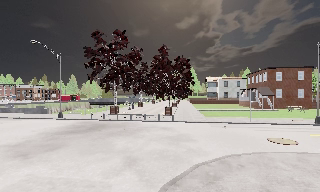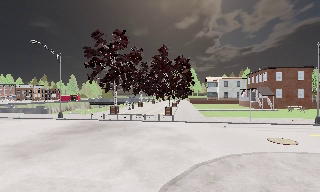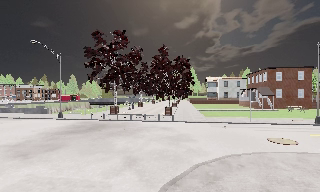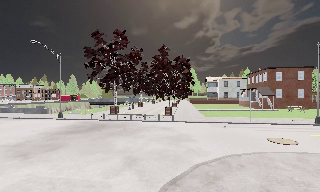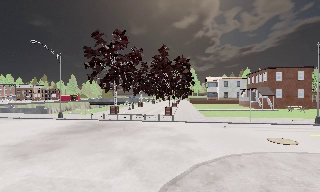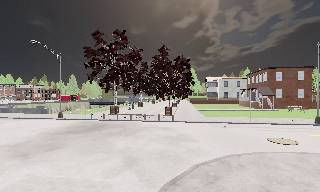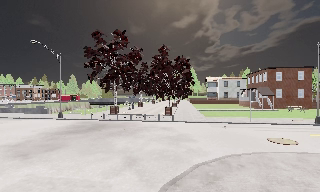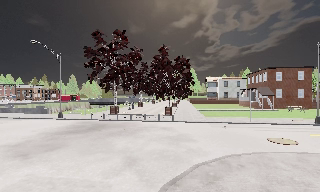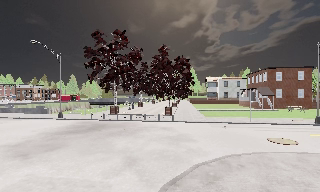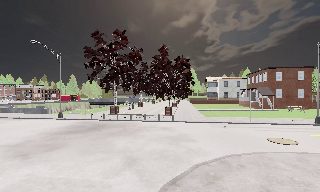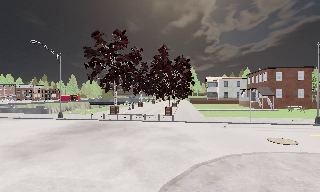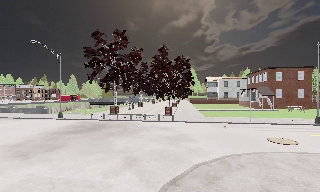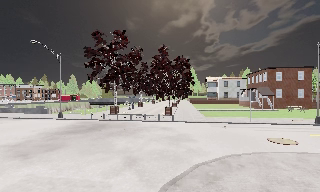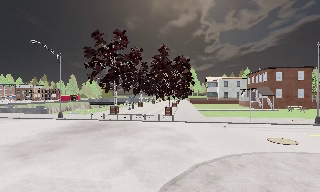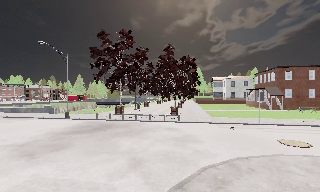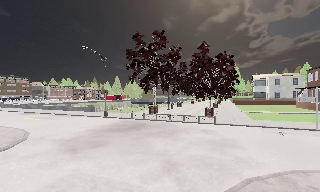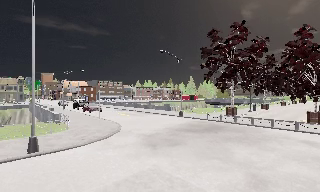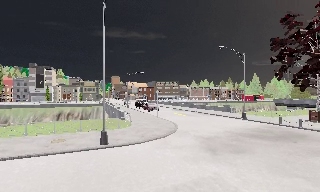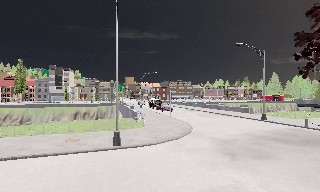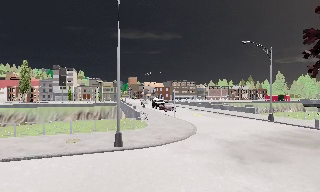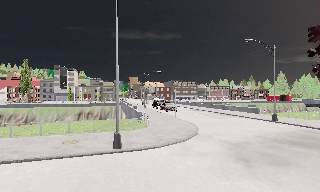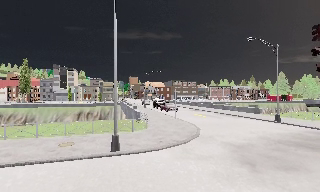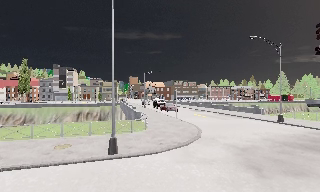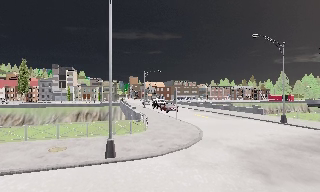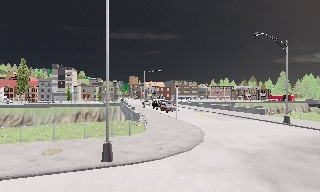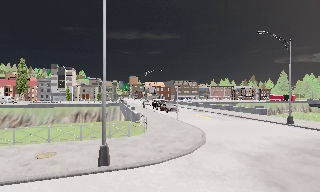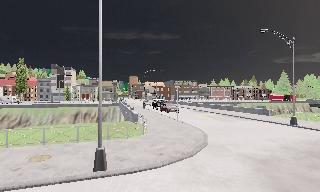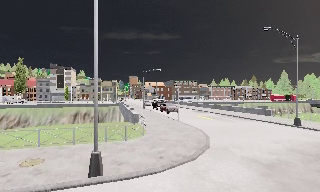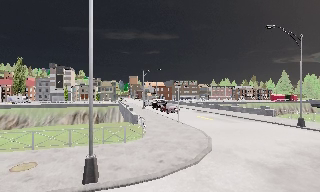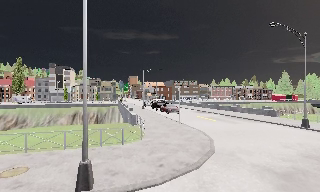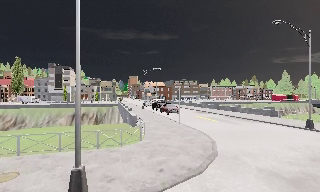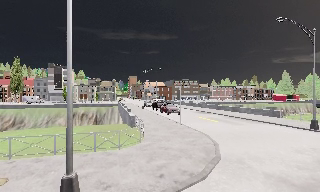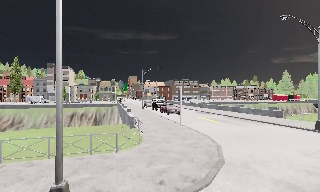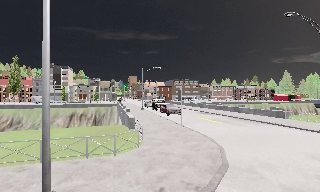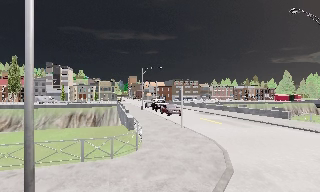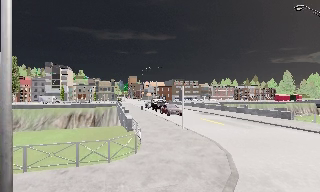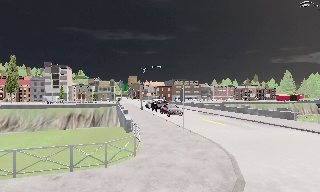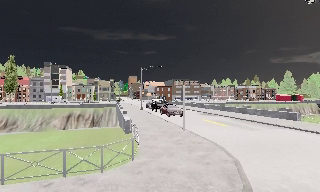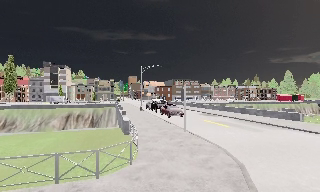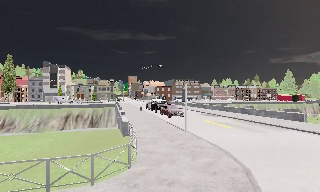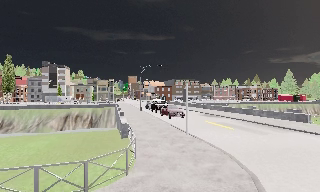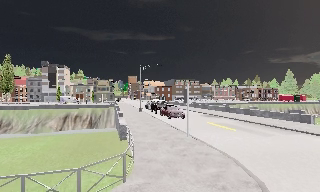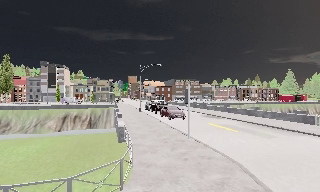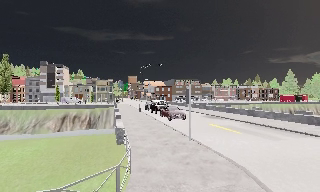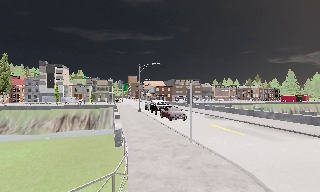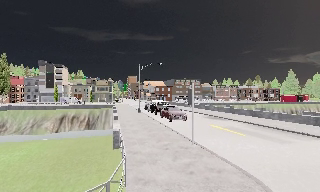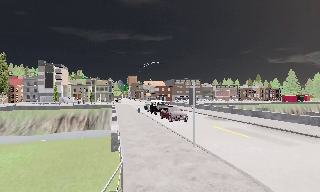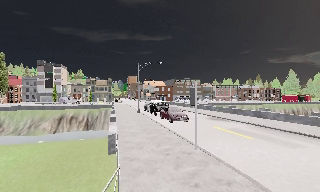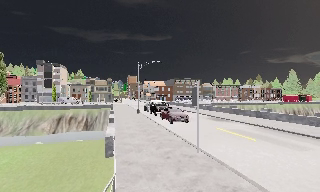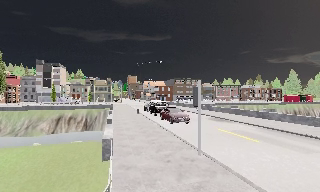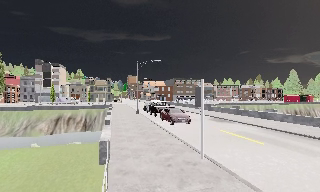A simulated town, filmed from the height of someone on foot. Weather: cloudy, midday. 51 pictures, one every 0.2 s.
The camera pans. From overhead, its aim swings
counterclockwise.
The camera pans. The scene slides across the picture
to the right.
0.0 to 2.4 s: The camera keeps its place and its aim.
2.4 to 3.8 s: The camera pans to its left, which is counterclockwise from overhead, by about 65 degrees. It travels forward, about 2 m. It gains speed.
3.8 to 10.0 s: The camera travels forward, about 11 m, so what stands in front looms larger.
The film runs forward here.
